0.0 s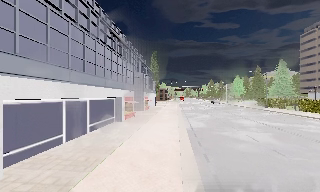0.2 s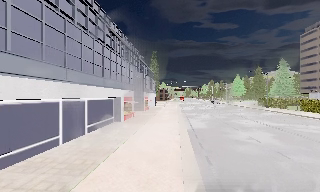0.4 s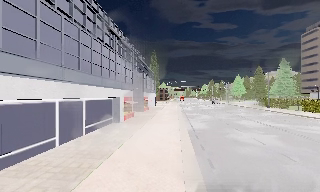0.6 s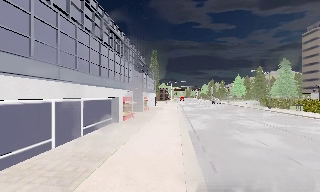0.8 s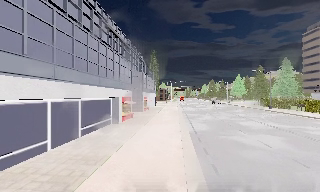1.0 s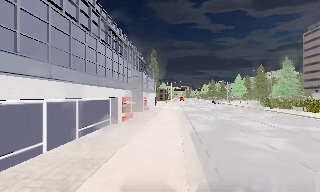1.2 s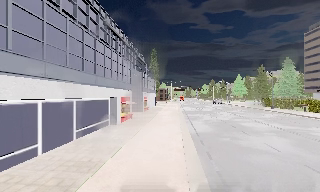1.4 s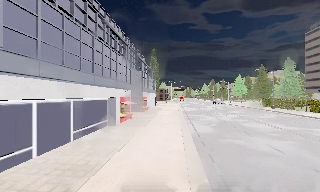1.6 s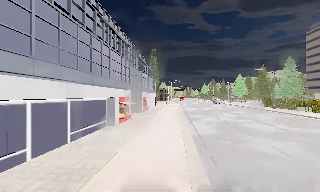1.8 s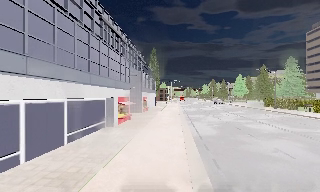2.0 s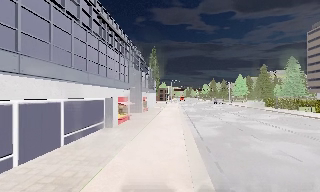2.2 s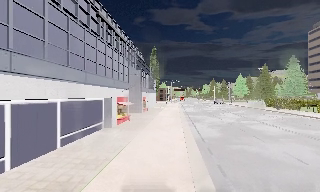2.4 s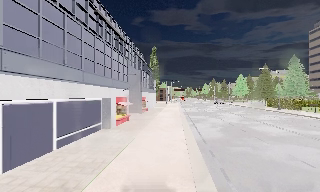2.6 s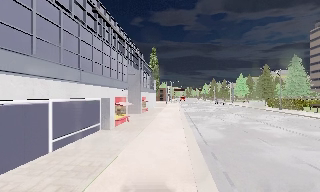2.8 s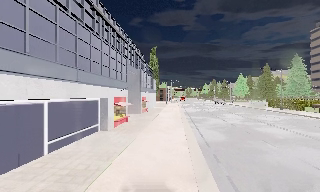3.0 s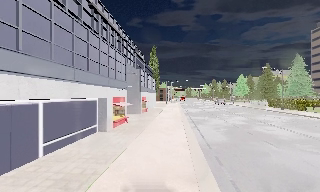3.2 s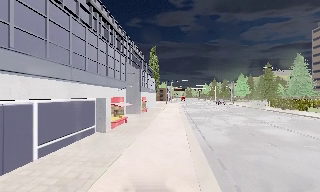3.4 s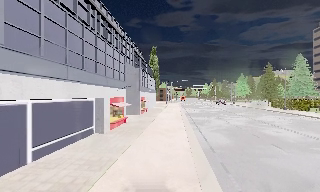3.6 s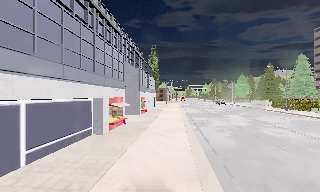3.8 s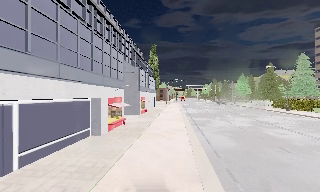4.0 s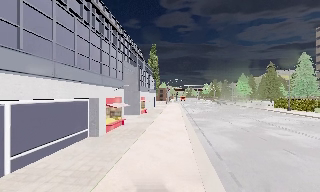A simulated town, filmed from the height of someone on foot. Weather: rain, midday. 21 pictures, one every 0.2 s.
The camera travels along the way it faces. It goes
forward.
0.0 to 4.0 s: The camera travels forward, about 6 m, so what stands in front looms larger.
The film runs forward here.
